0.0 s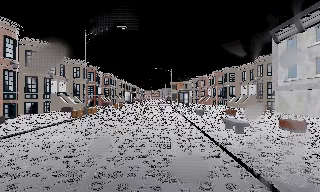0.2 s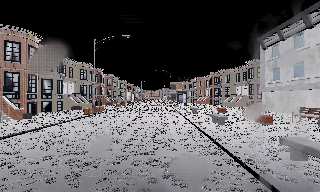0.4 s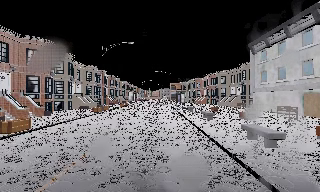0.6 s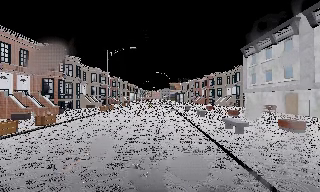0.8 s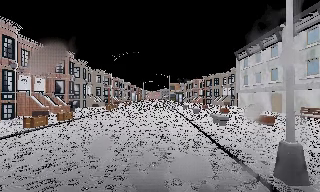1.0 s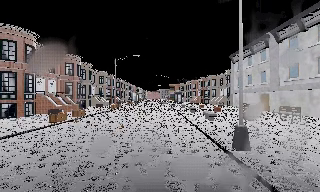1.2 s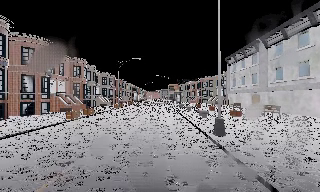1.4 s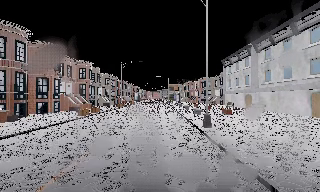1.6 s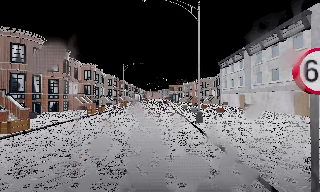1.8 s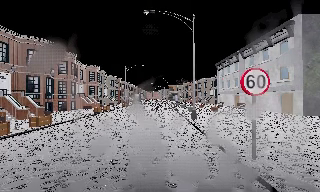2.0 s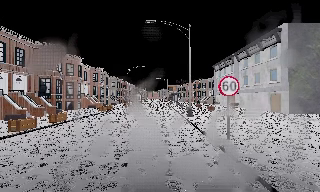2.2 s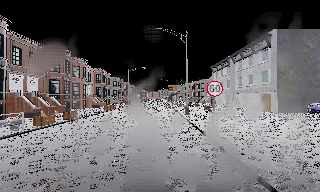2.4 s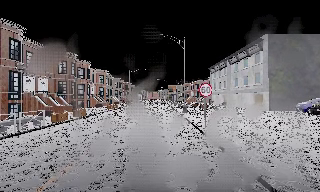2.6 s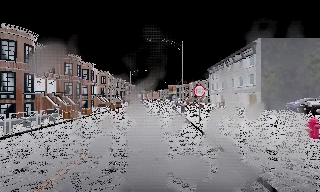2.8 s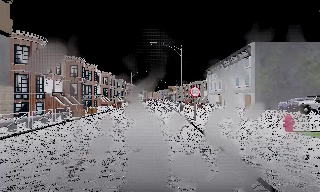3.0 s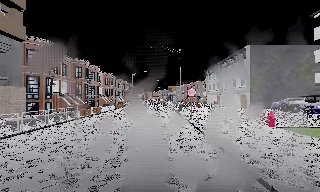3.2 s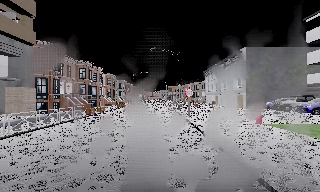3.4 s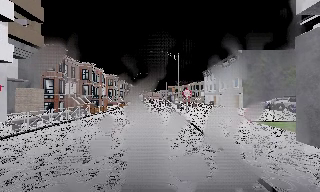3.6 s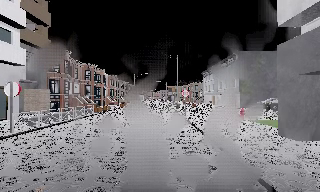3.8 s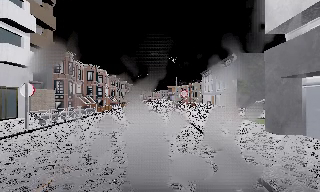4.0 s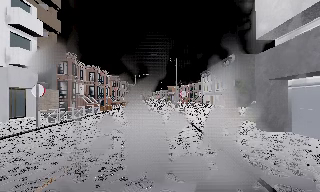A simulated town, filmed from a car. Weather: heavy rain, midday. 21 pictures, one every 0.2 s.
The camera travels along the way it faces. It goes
backward.
0.0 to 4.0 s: The camera travels backward, about 30 m, so what stands in front gets smaller. It loses speed.
The film runs backward here.
